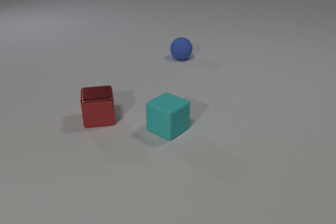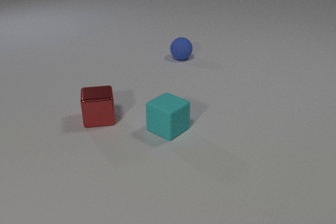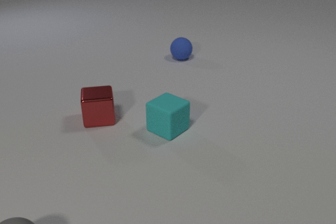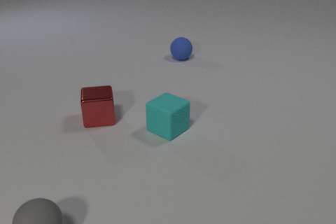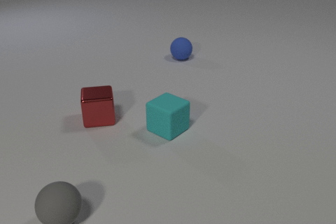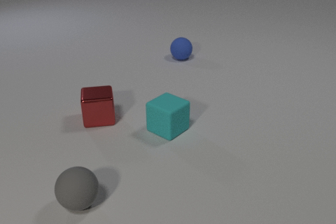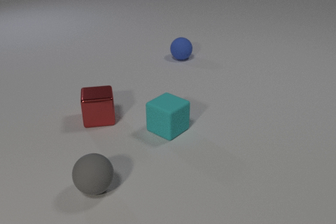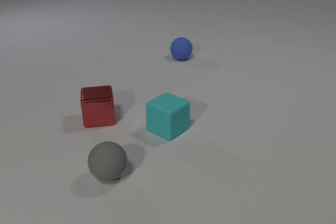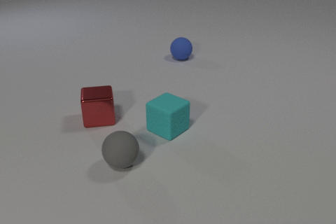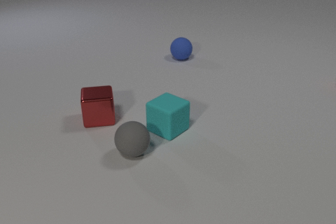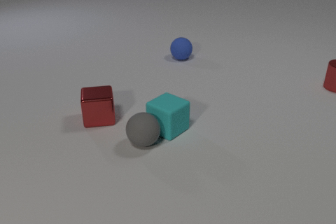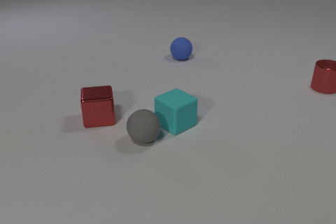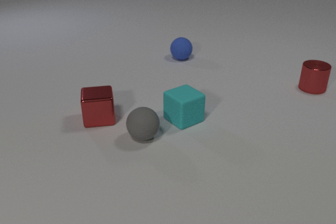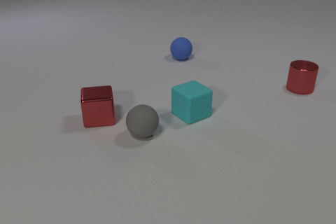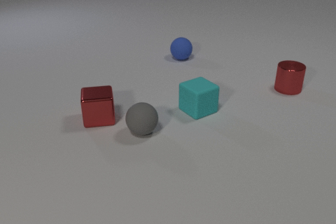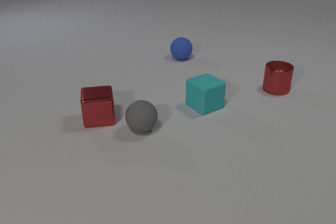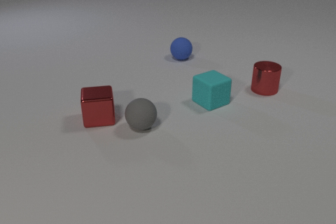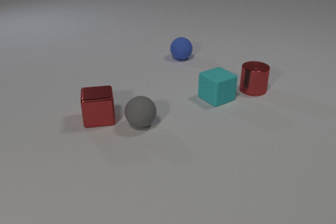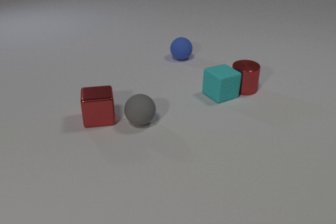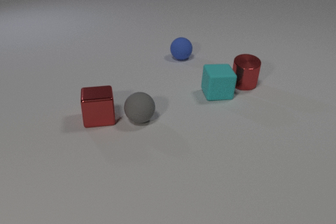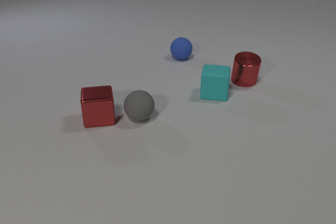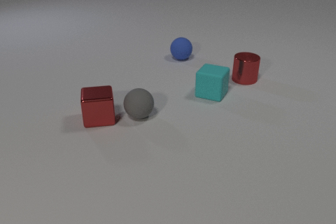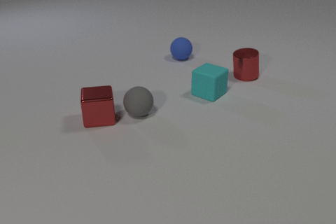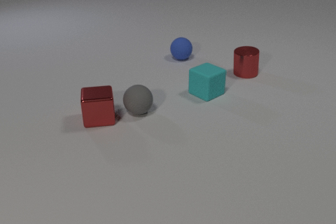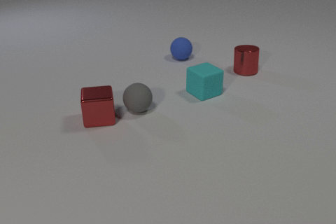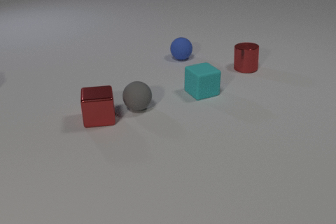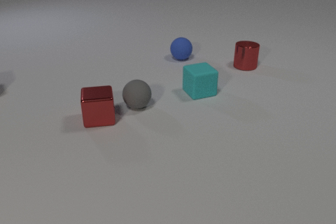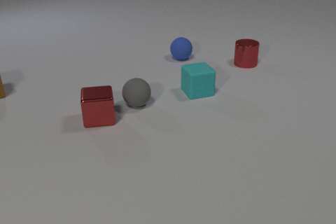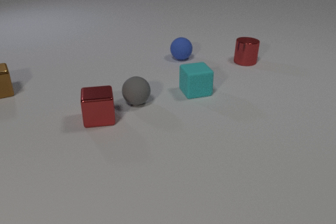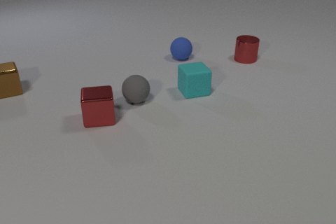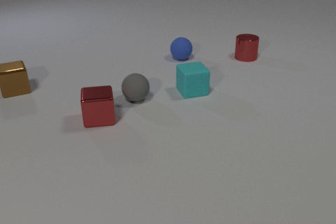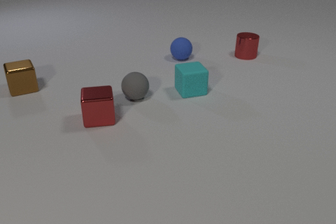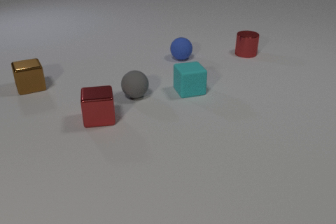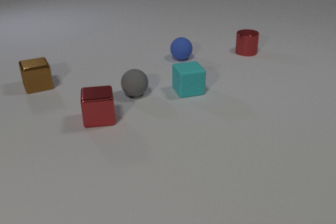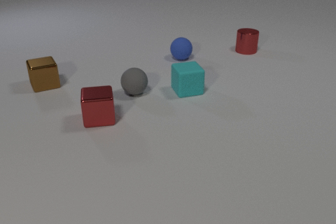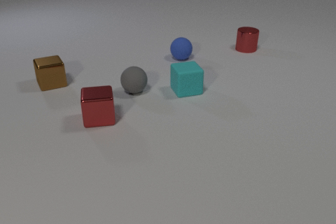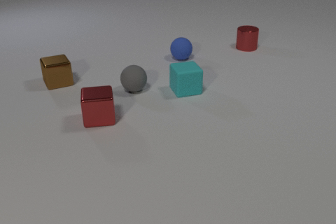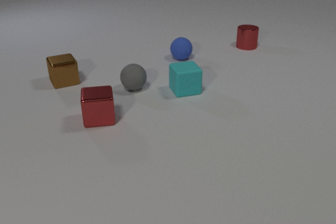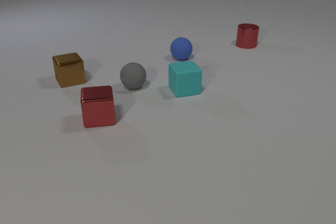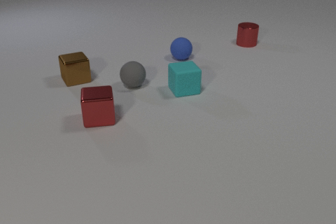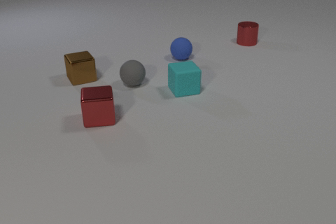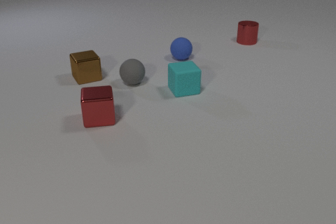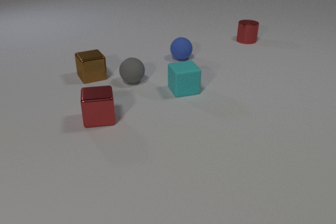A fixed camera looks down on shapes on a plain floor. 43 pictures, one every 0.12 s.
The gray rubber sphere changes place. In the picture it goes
away from the camera.
The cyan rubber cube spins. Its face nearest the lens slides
to the left.
0.00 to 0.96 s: The gray rubber sphere comes in at the bottom edge, rolls away from the camera and to the right.
0.96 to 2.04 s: The gray rubber sphere rolls away from the camera. The cyan rubber cube slides away from the camera and to the right. The red metal cylinder comes in at the right edge, slides to the left and toward the camera. The gray rubber sphere and the cyan rubber cube collide.
2.04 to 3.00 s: The gray rubber sphere rolls away from the camera. The cyan rubber cube slides to the left and away from the camera, spins clockwise seen from above by about 105 degrees, its near face sliding to the left. The red metal cylinder slides away from the camera. The cyan rubber cube and the red metal cylinder collide.
3.00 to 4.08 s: The gray rubber sphere rolls away from the camera. The cyan rubber cube slides to the left. The red metal cylinder slides away from the camera. The brown metal cube comes in at the left edge, slides to the right.
4.08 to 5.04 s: The gray rubber sphere rolls away from the camera. The red metal cylinder slides away from the camera. The brown metal cube slides to the right.
What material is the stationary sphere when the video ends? rubber.
How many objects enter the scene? 3.
What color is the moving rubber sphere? gray.
